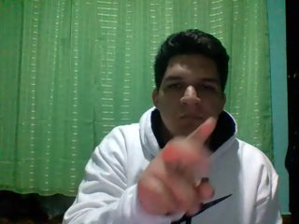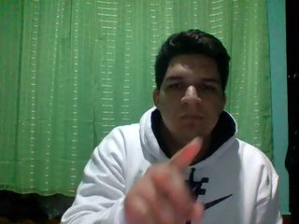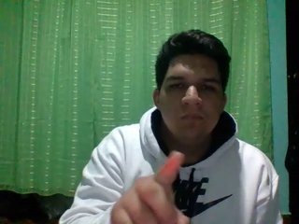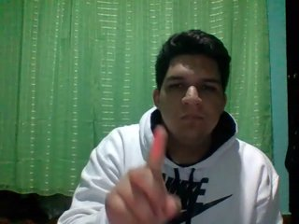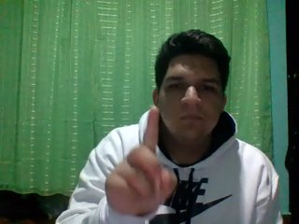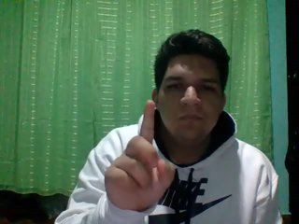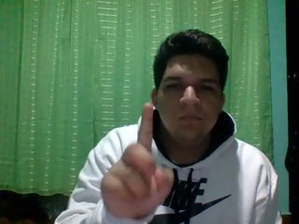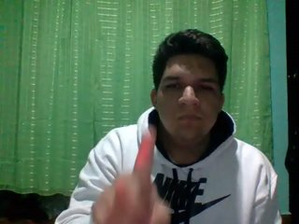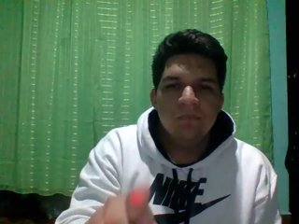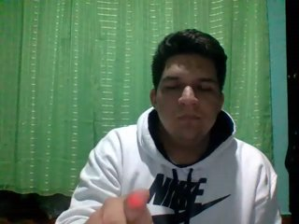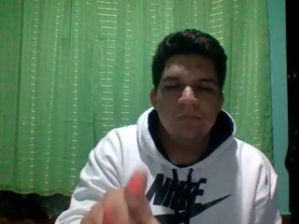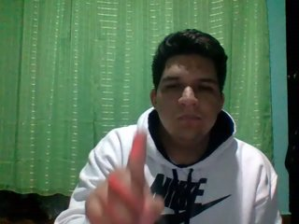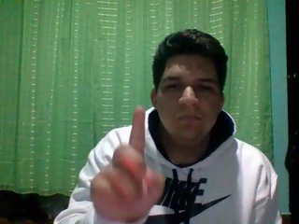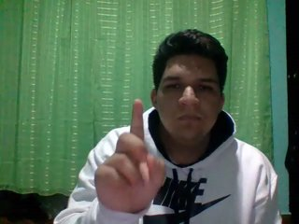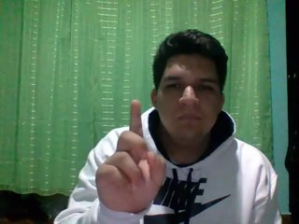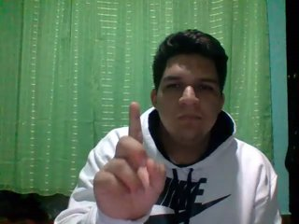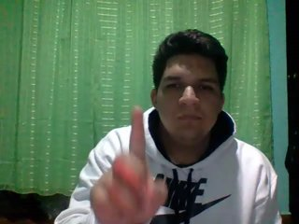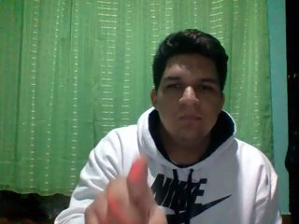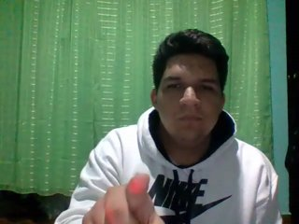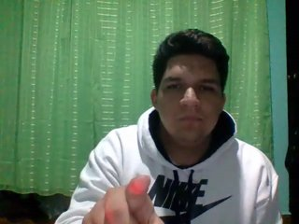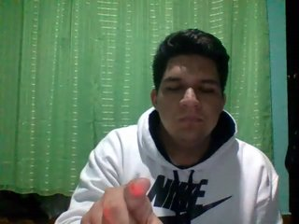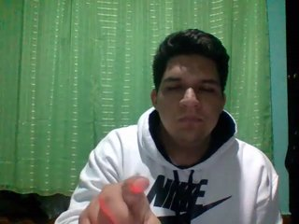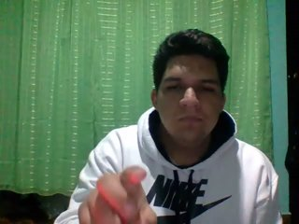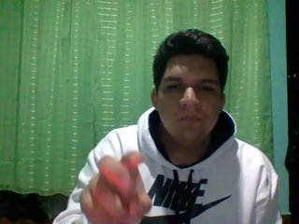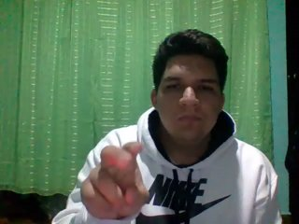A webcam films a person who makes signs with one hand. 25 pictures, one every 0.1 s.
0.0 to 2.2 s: Double click with one finger.
